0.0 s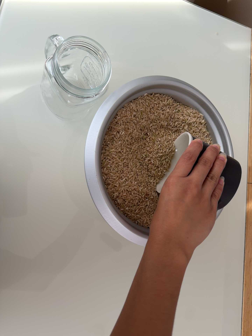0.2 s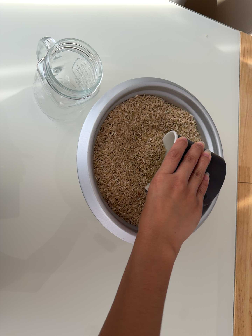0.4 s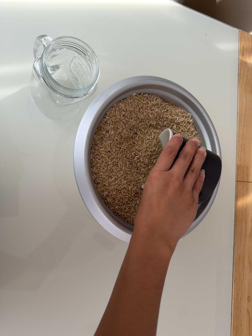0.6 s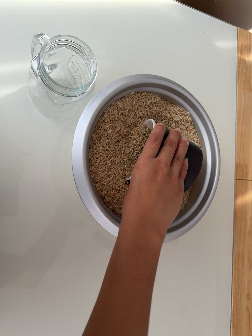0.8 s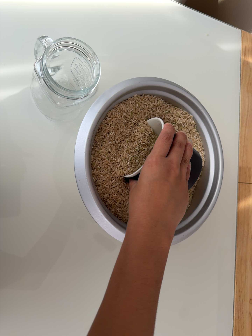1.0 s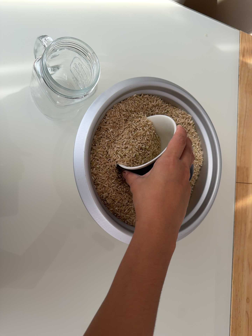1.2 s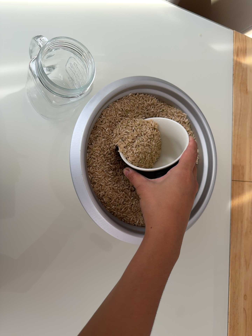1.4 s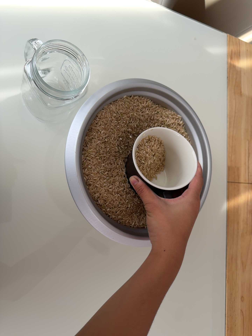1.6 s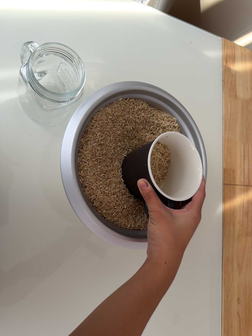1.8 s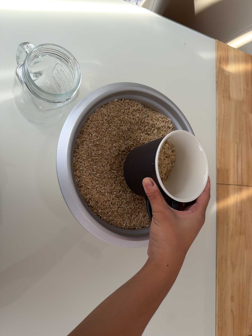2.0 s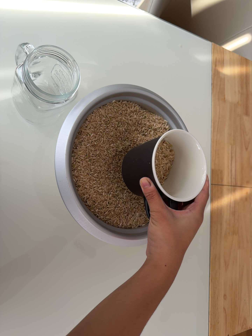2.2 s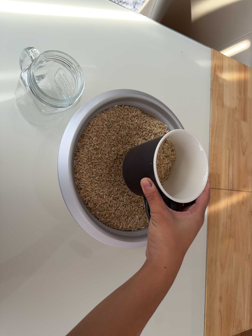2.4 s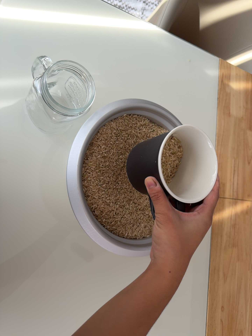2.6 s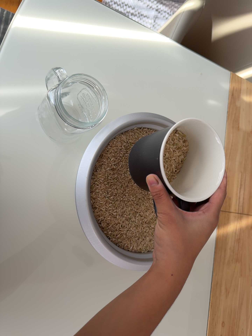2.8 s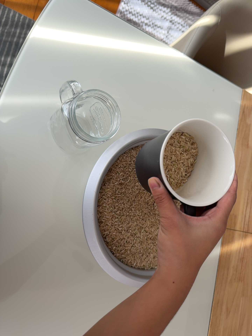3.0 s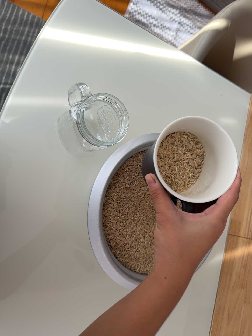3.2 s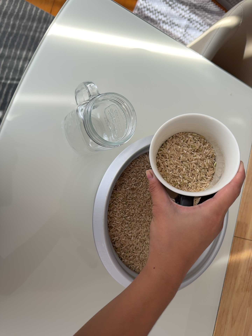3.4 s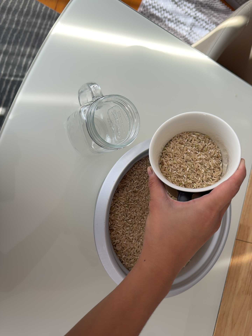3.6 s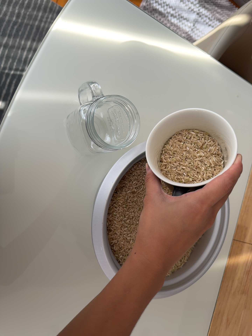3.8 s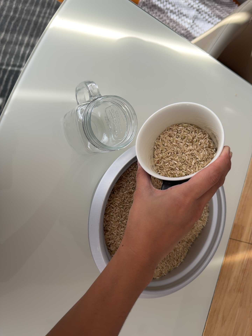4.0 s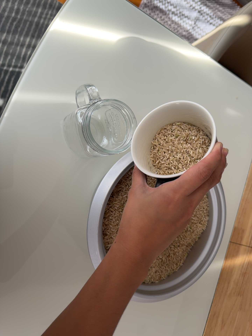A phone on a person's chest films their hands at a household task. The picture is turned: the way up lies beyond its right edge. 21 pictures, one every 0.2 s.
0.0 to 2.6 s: The camera shifts only a little, or ends up much as it began.
2.6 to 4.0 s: The camera travels toward the top of its view, about 6 cm. It rolls about its line of sight by about 10 degrees, and the scene rotates clockwise.
The film runs forward here.
